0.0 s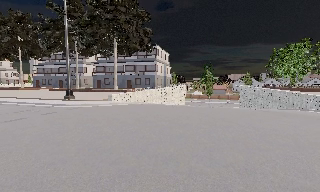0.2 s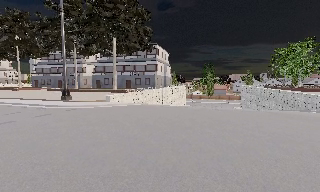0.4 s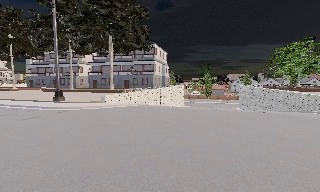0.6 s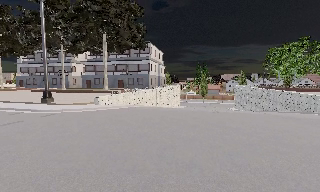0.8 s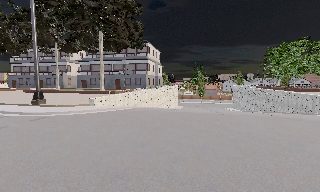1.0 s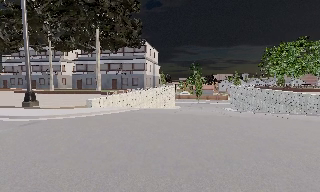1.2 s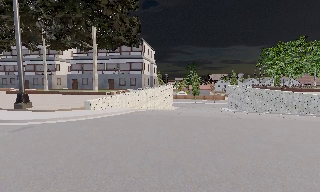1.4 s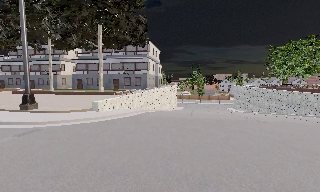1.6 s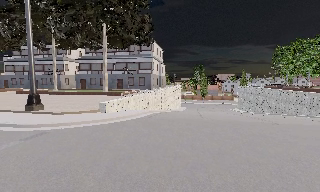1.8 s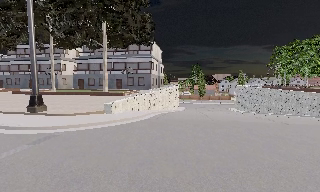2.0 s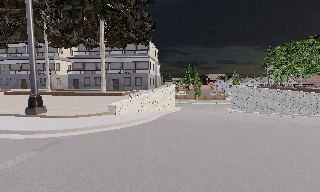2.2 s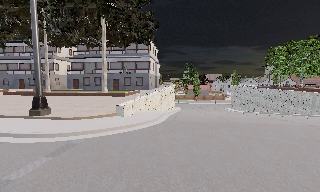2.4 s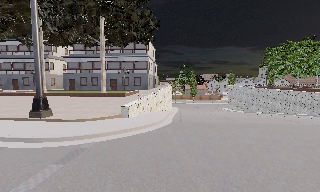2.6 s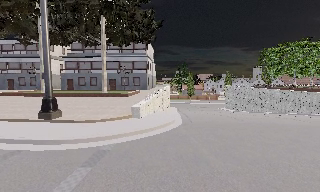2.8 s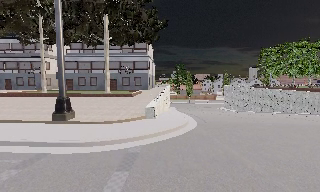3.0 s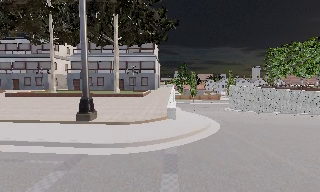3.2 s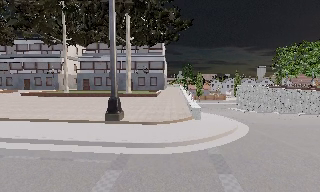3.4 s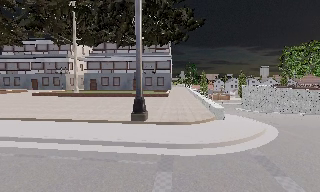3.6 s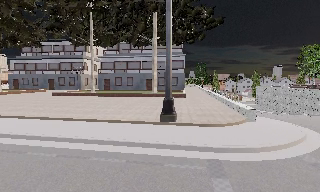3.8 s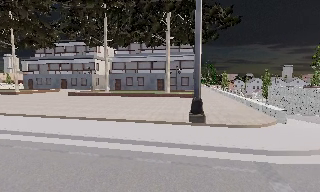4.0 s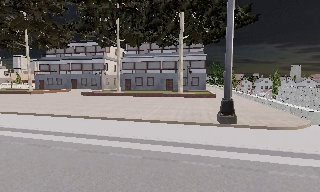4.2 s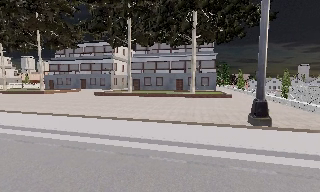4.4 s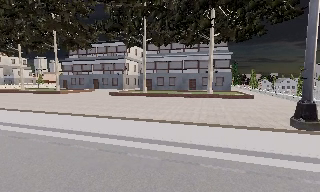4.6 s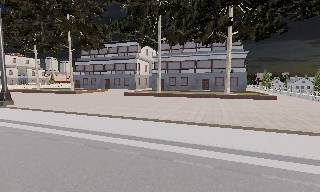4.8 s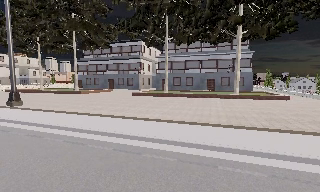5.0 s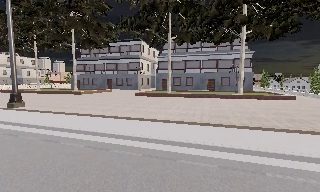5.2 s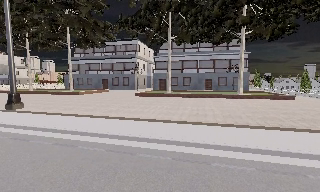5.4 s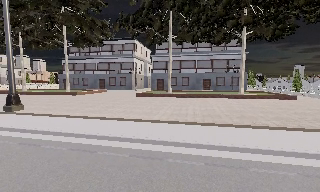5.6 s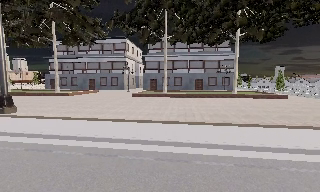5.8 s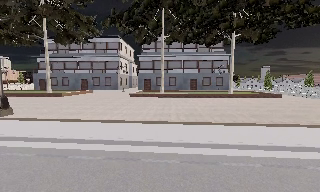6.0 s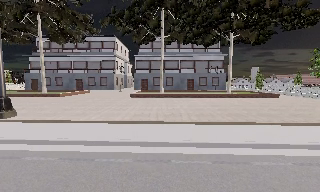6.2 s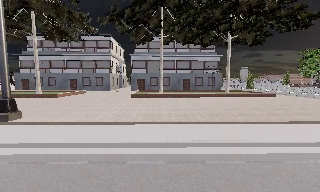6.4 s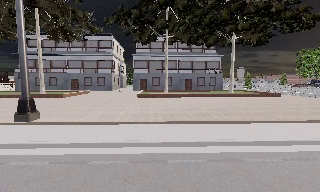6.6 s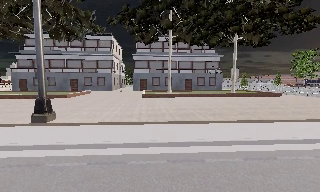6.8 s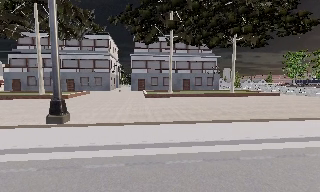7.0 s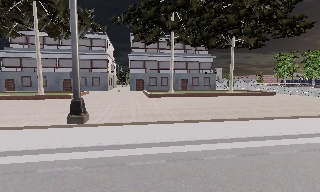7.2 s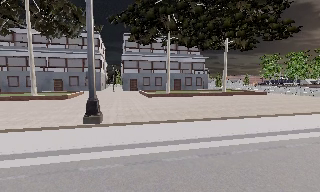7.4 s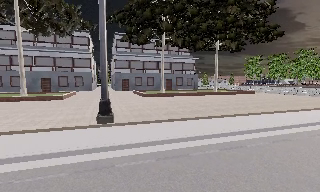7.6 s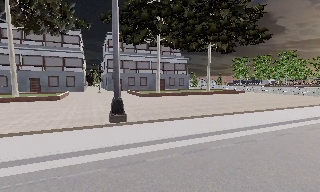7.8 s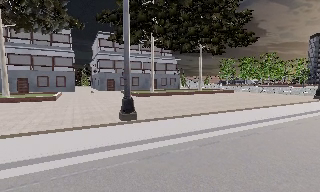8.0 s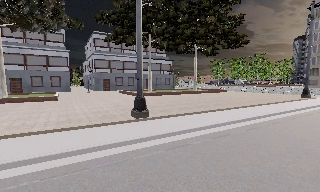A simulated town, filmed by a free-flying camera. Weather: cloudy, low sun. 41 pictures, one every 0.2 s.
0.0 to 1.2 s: The camera travels forward, about 5 m, so what stands in front looms larger.
1.2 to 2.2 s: The camera travels to its left and forward, about 4 m, so close, fixed things drift to the right.
2.2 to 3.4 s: The camera travels to its left, about 6 m, so close, fixed things drift to the right.
3.4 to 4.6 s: The camera pans to its left, which is counterclockwise from overhead, by about 15 degrees. It travels to its left, about 6 m, so close, fixed things drift to the right.
4.6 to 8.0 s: The camera pans to its right, which is clockwise from overhead, by about 50 degrees. It travels to its left, about 18 m.
The film runs backward here.
